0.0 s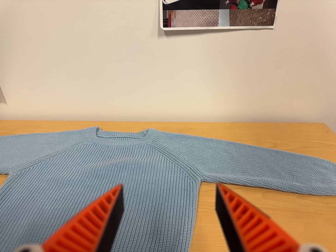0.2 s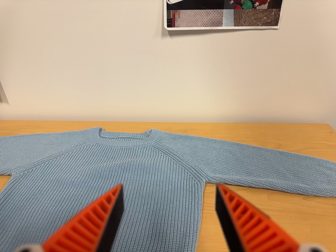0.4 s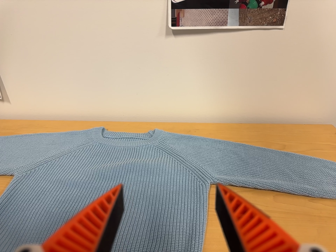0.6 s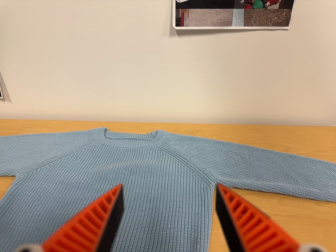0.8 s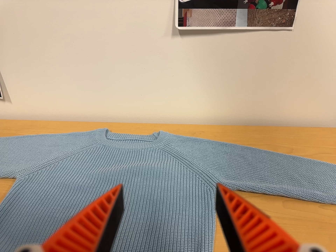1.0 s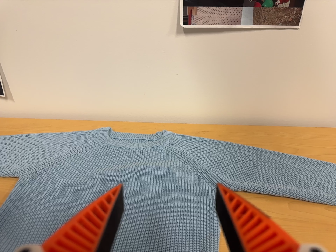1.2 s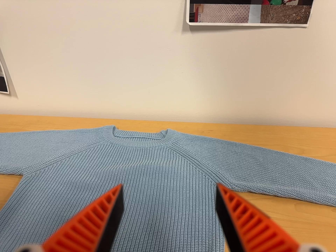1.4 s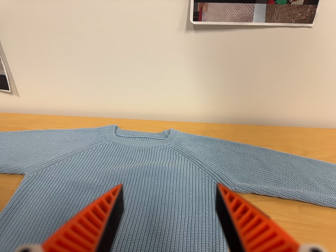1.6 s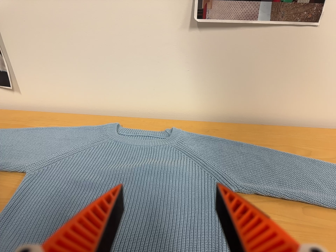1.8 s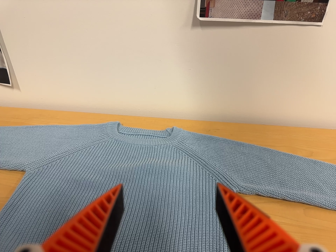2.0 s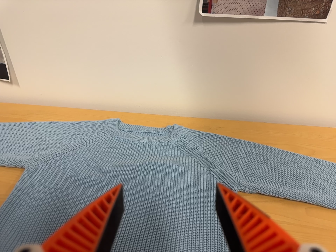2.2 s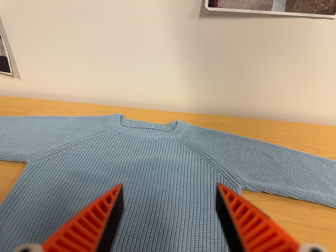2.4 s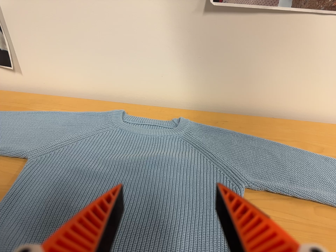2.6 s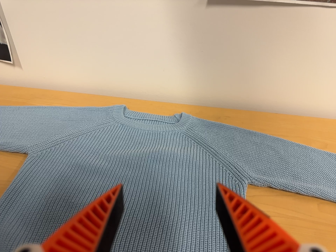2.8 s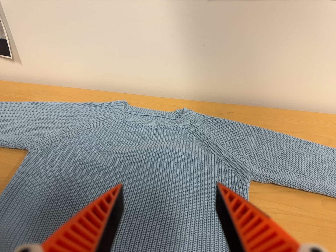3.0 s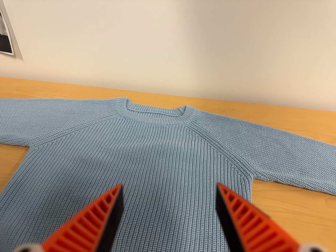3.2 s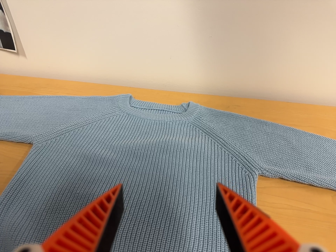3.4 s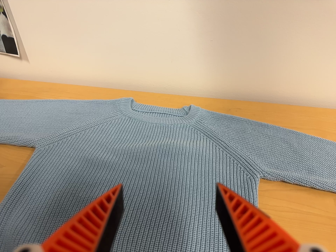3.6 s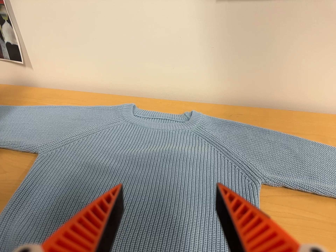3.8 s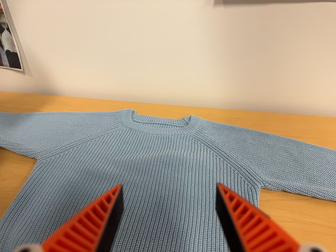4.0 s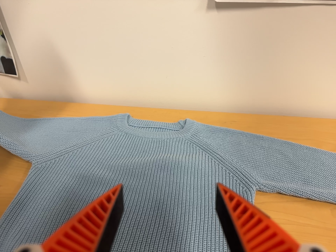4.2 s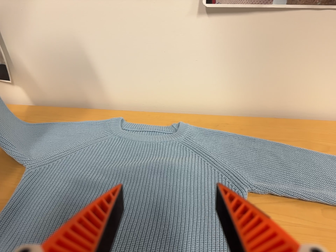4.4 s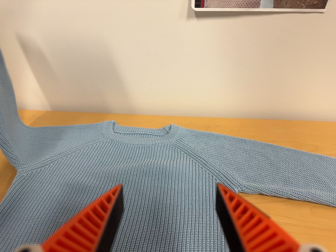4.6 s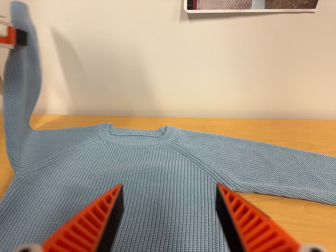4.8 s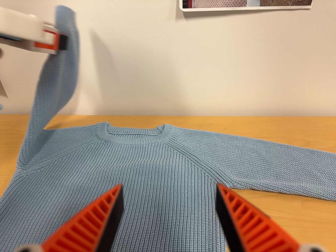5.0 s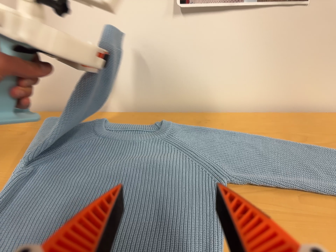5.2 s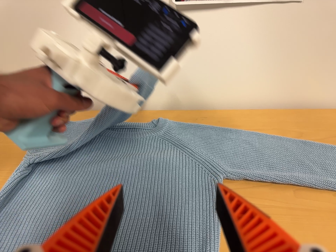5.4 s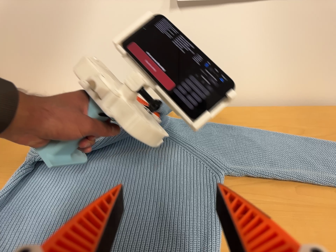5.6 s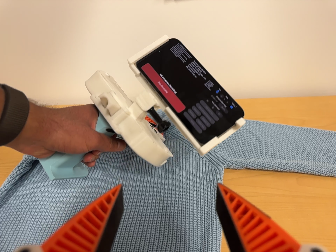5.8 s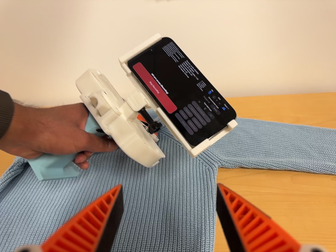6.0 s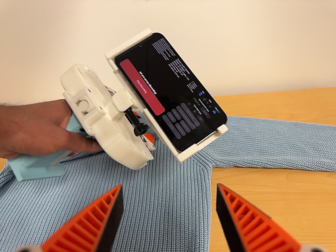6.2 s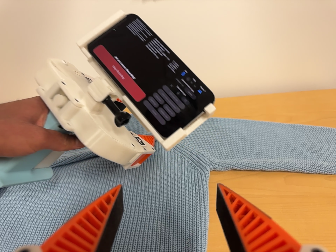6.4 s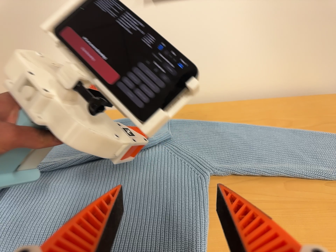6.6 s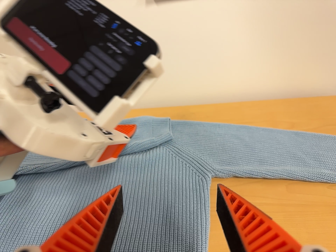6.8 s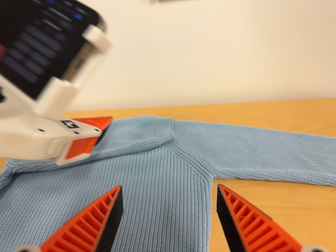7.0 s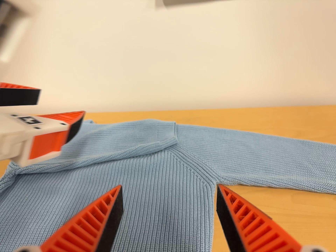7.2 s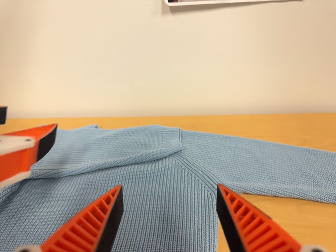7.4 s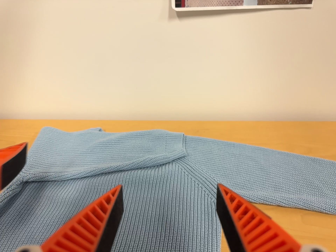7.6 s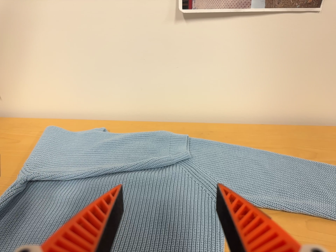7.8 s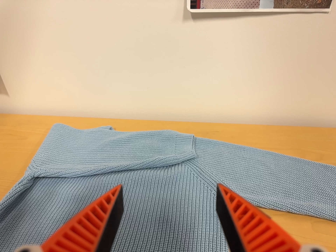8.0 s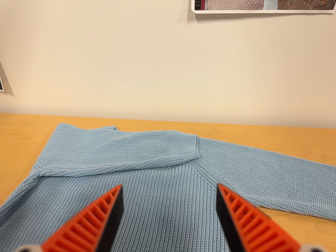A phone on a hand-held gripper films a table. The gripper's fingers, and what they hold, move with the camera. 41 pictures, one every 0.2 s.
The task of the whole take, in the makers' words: left arm across.
0.0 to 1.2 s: The camera travels to its left, about 6 cm, so close, fixed things drift to the right.
1.2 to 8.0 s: The camera travels forward, about 6 cm, so what stands in front looms larger.
The film runs forward here.
